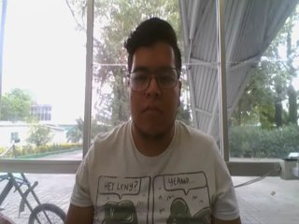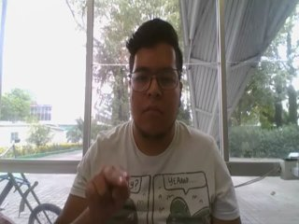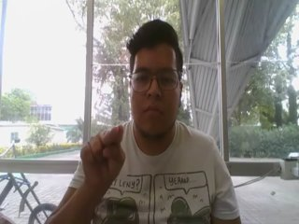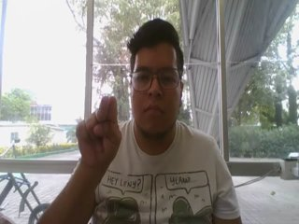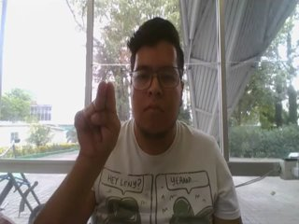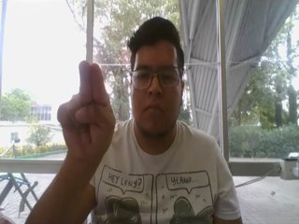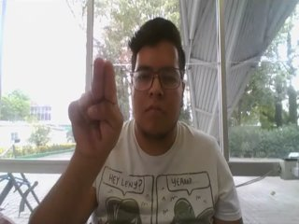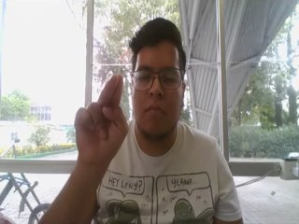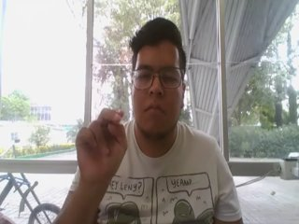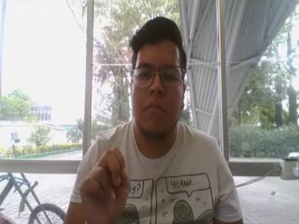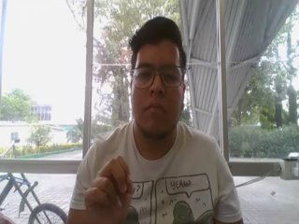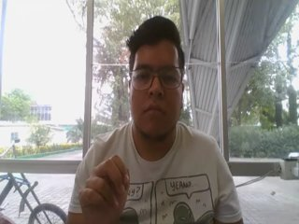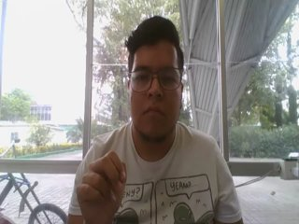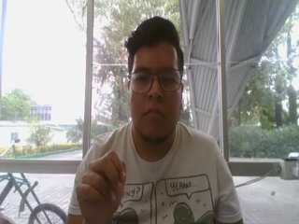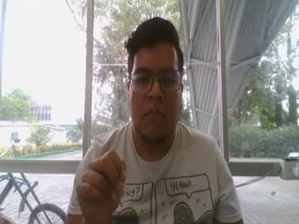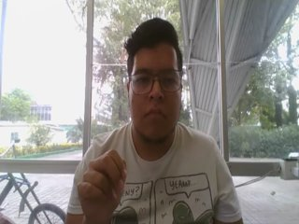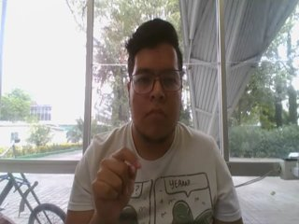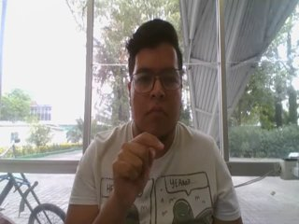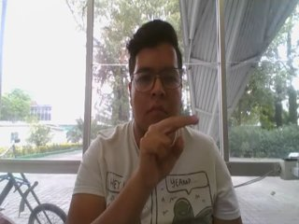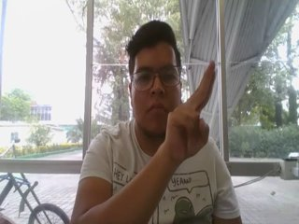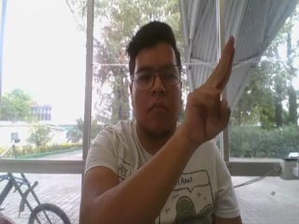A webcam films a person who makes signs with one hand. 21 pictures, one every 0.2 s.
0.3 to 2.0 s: Click with two fingers.
2.1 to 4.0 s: Pointing with two fingers.
